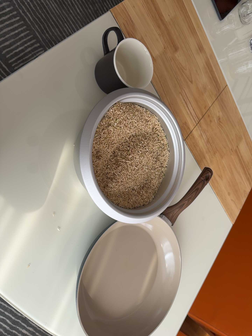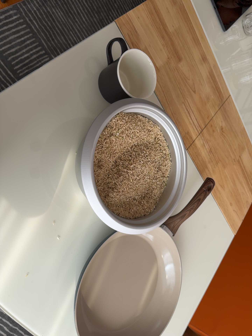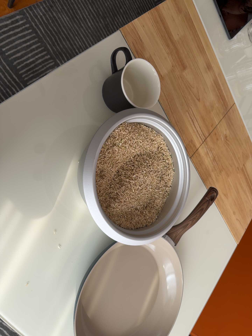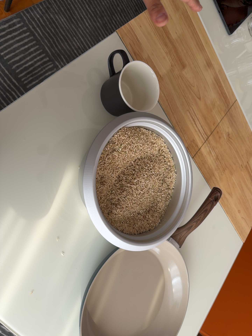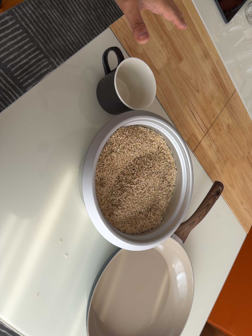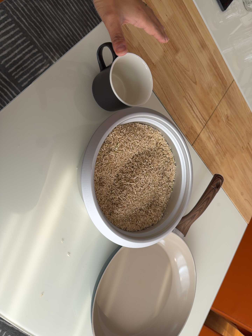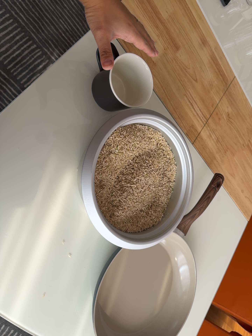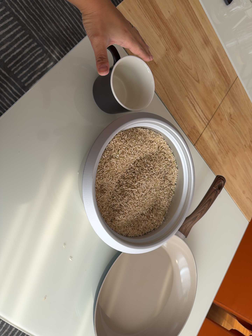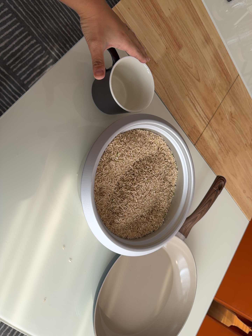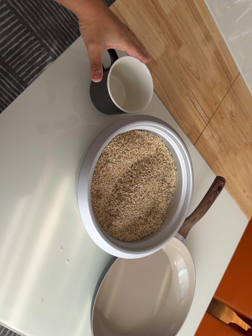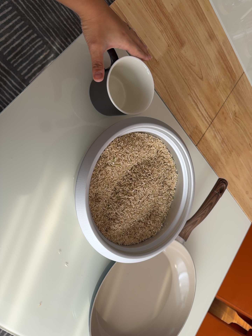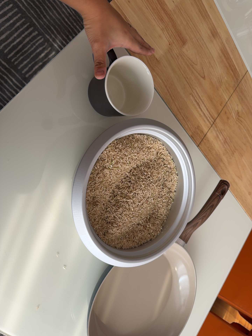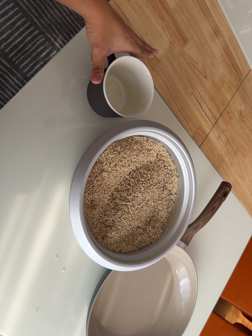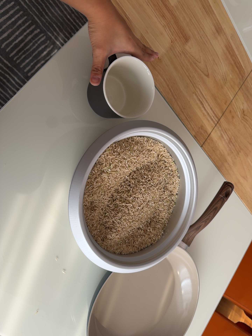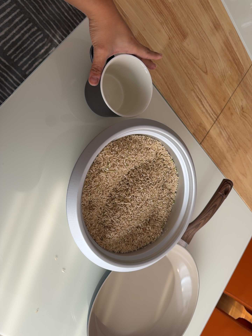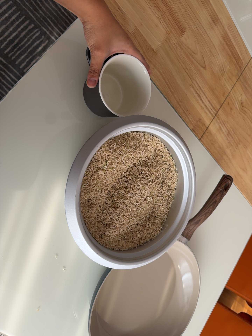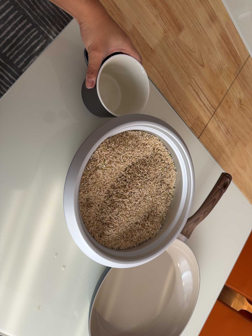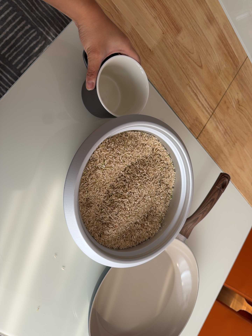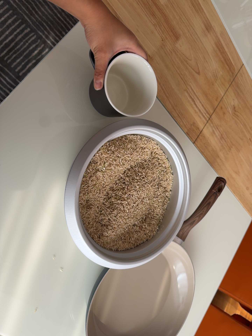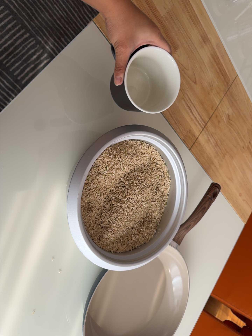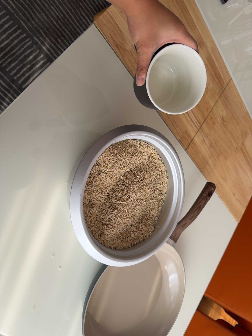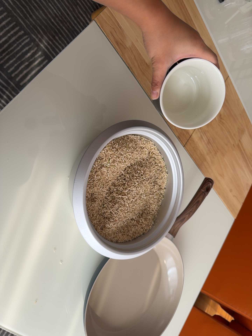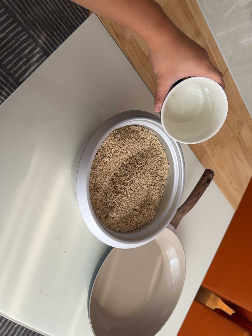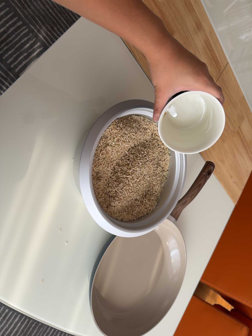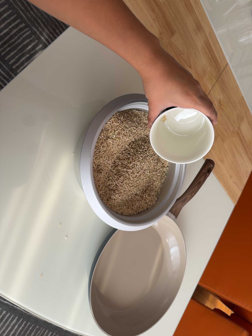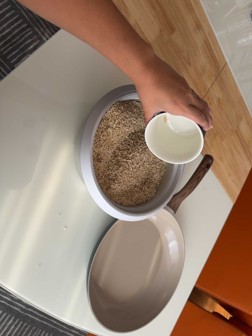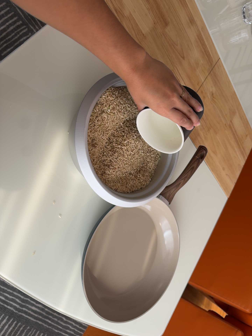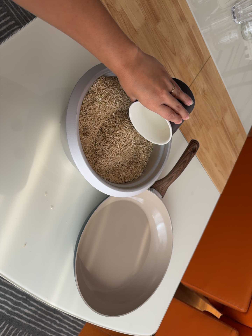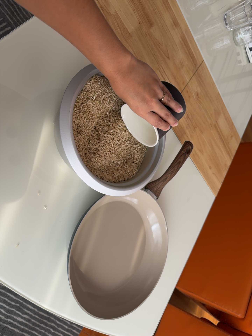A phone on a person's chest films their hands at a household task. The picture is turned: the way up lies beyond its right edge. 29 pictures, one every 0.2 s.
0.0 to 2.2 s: The camera travels toward the top of its view, about 14 cm. Its aim tips toward the bottom of its view by about 10 degrees.
2.2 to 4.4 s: The camera shifts only a little, or ends up much as it began.
4.4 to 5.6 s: The camera travels toward the bottom of its view, about 14 cm.
The film runs forward here.
